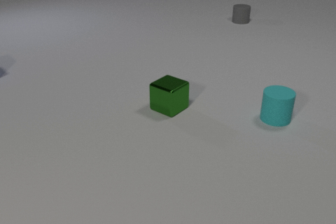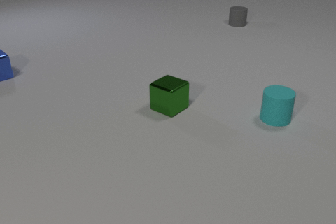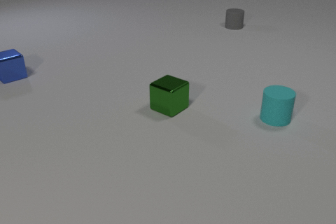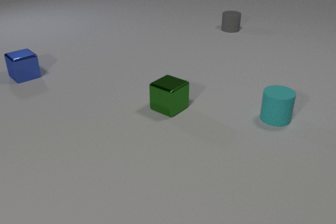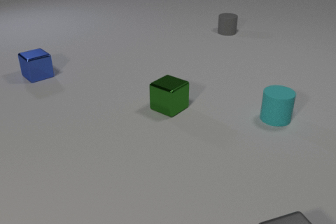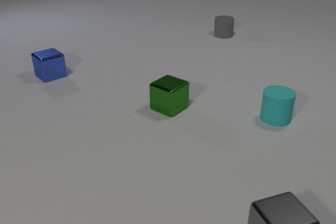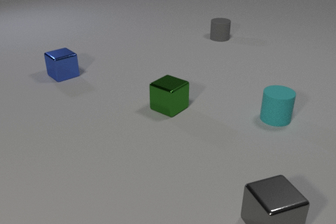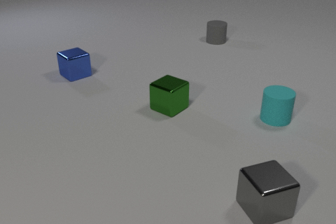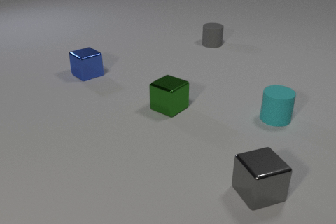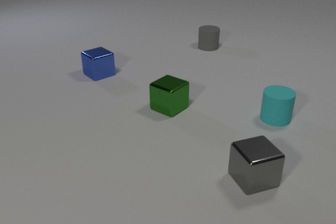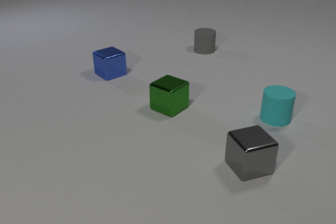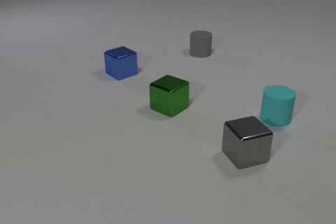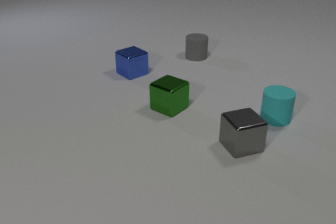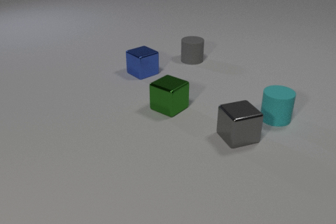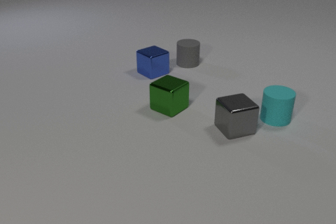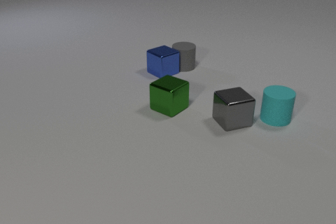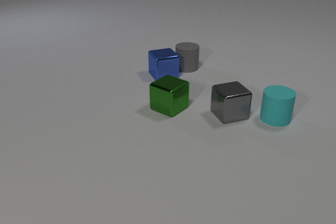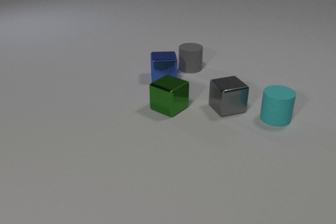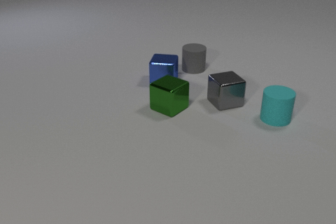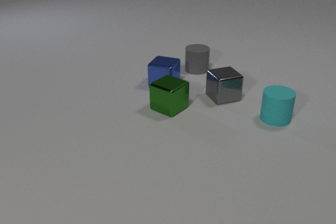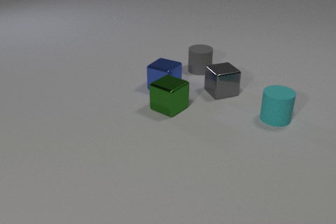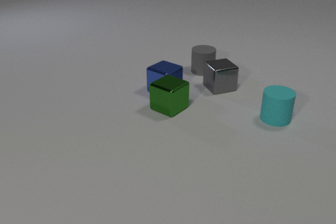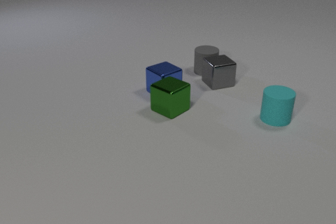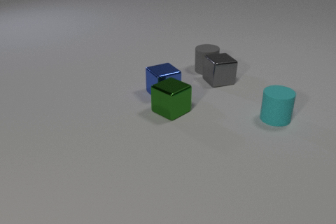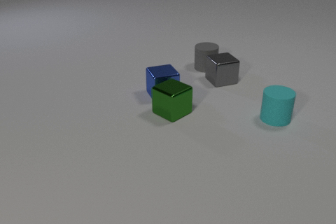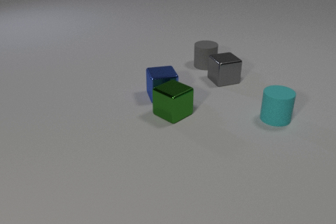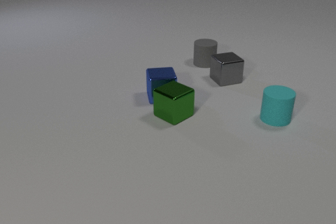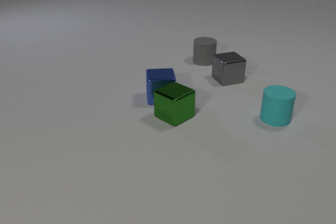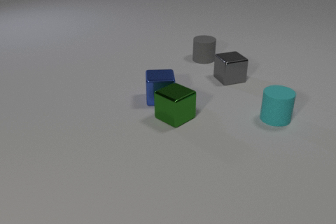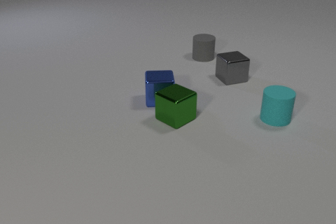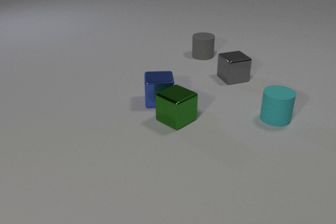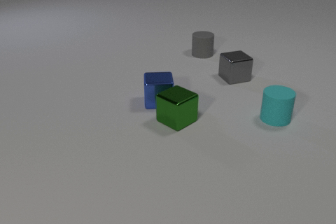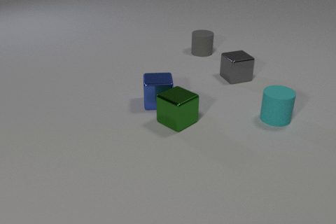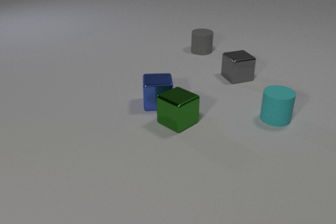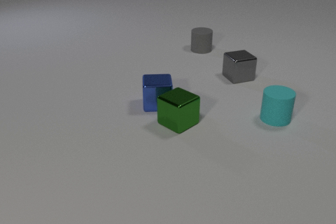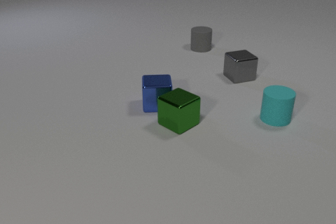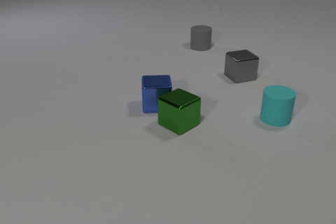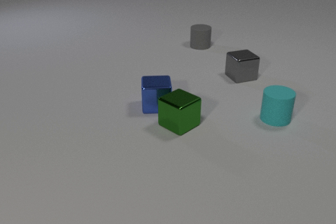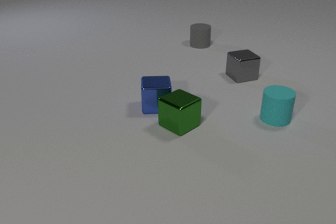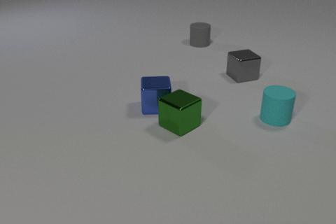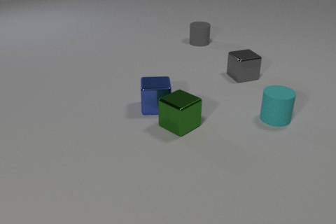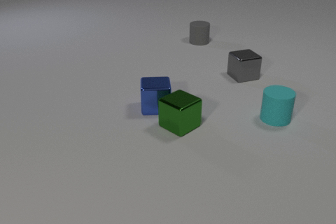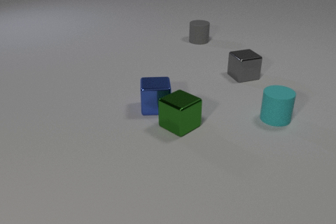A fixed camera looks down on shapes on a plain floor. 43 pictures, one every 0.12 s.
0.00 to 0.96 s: The blue metal cube comes in at the left edge, slides to the right. The gray rubber cylinder slides toward the camera. The gray metal cube comes in at the bottom edge, slides away from the camera.
0.96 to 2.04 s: The blue metal cube slides to the right, spins clockwise seen from above by about 30 degrees, its near face sliding to the left. The gray rubber cylinder slides toward the camera. The gray metal cube slides away from the camera. The blue metal cube and the gray rubber cylinder collide.
2.04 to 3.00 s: The blue metal cube slides toward the camera, spins so that its near face slides to the left, clockwise seen from above. The gray rubber cylinder slides to the right and away from the camera. The gray metal cube slides away from the camera. The green metal cube slides toward the camera. The blue metal cube and the green metal cube collide. The gray rubber cylinder and the gray metal cube collide.
3.00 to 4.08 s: The blue metal cube slides toward the camera. The gray rubber cylinder slides away from the camera. The gray metal cube slides to the right and away from the camera. The green metal cube slides toward the camera.
4.08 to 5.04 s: The blue metal cube slides toward the camera. The gray rubber cylinder slides away from the camera. The gray metal cube slides to the right.
What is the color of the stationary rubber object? cyan.
What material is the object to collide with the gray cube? rubber.
What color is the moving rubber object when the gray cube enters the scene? gray.
